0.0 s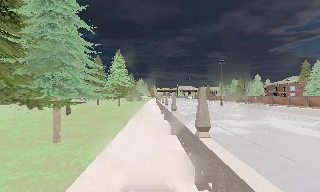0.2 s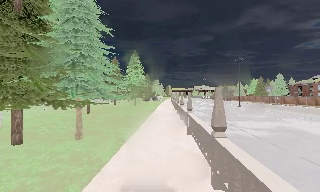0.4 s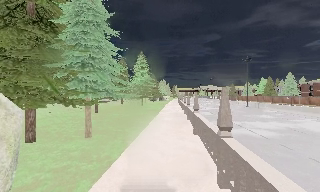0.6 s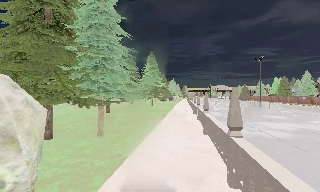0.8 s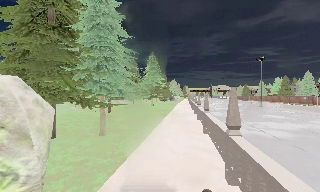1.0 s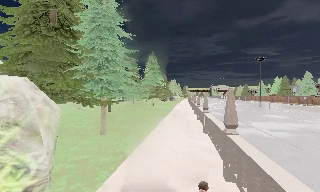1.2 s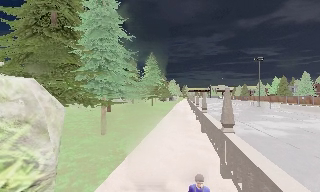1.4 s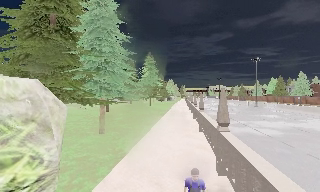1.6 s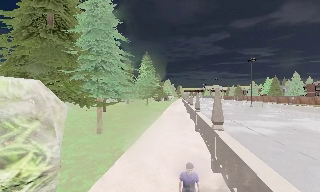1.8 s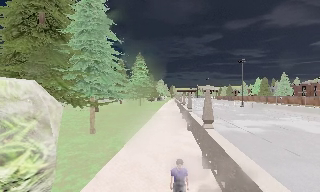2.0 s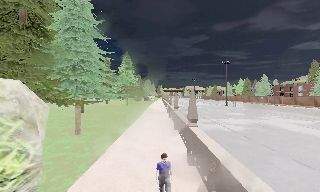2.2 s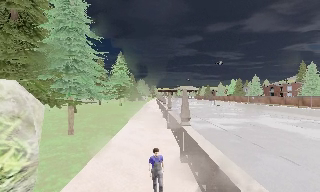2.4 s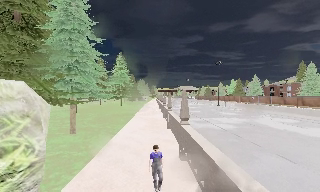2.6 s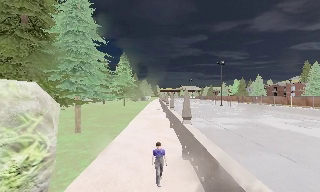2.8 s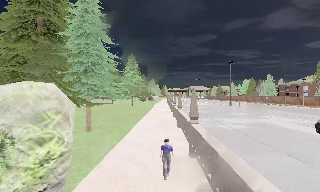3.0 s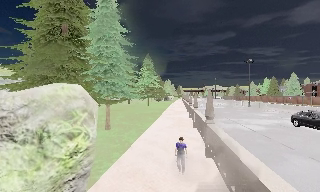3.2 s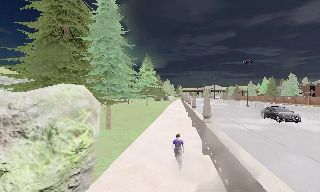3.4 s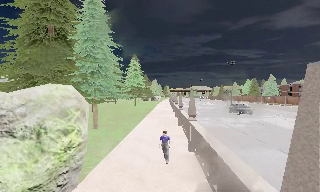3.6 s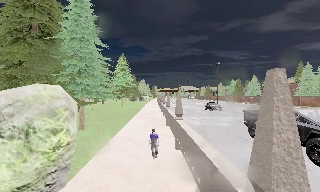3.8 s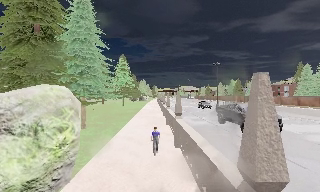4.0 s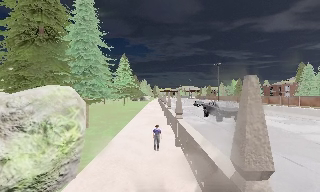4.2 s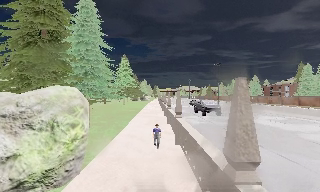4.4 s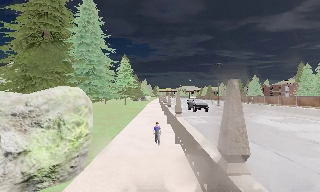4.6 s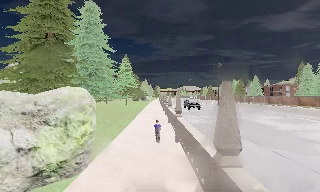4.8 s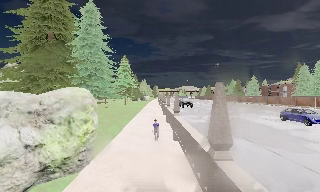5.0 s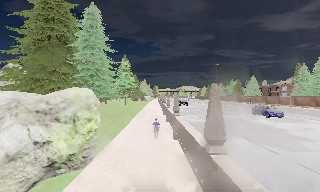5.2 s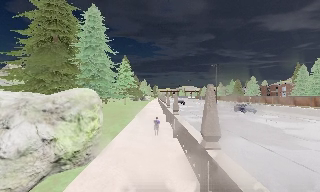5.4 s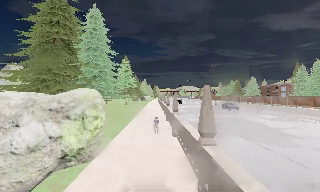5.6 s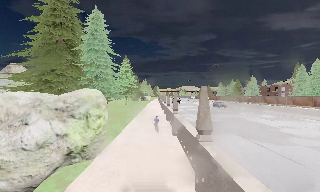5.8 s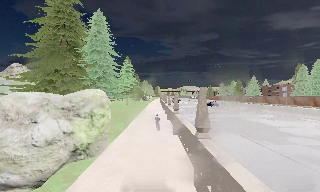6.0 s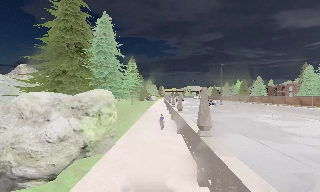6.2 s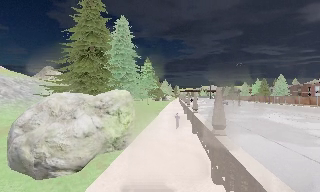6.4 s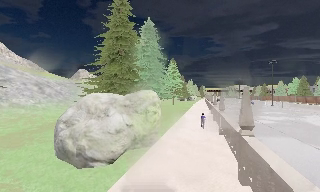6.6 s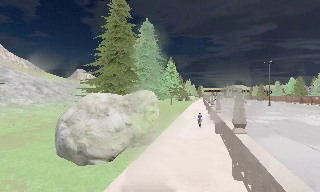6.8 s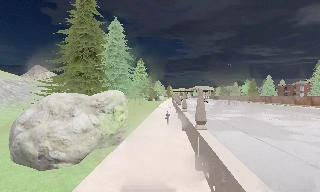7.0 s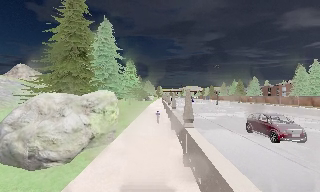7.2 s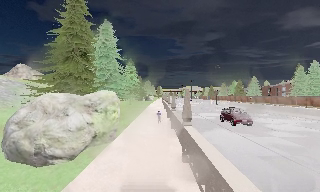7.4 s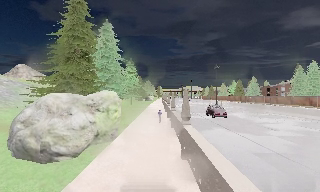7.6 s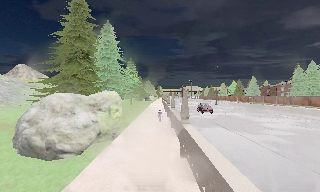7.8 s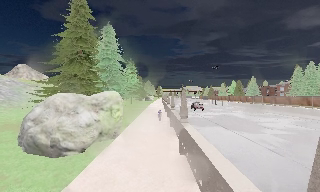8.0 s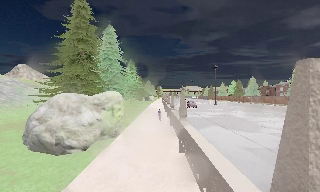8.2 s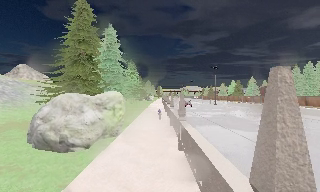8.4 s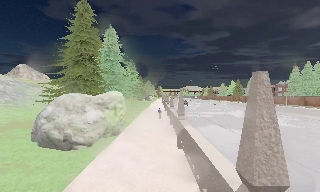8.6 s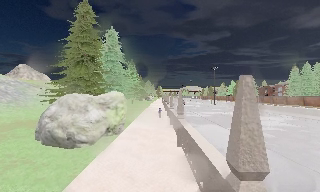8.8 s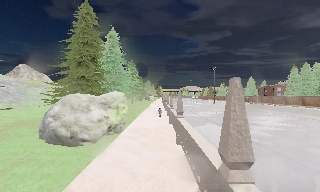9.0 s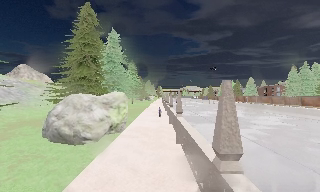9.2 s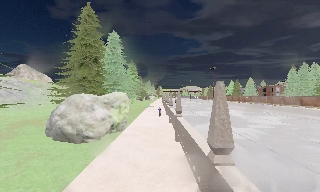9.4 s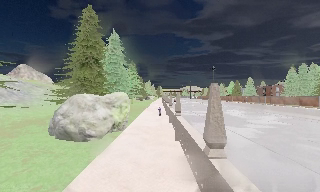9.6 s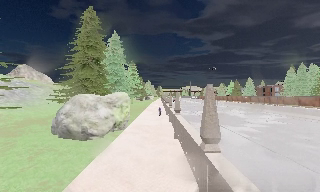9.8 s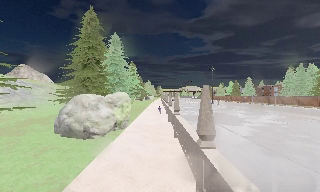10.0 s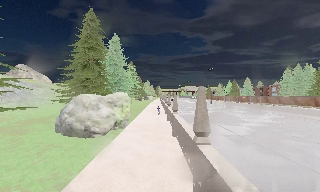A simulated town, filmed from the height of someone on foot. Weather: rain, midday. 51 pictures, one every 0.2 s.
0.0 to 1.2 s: The camera swings to its left by about 10 degrees, and the scene slides to the right. It travels backward, about 1 m, so what stands in front gets smaller.
1.2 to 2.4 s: The camera pans to its right, which is clockwise from overhead, by about 10 degrees. It travels backward, about 1 m, so what stands in front gets smaller.
2.4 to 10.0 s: The camera travels backward, about 10 m, so what stands in front gets smaller.
The film runs backward here.
